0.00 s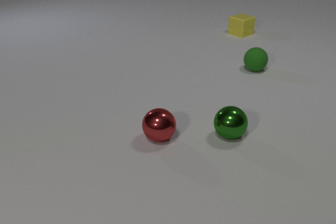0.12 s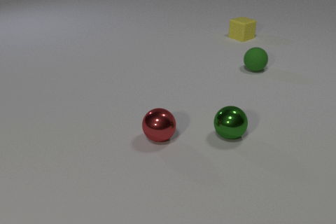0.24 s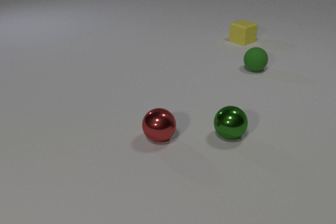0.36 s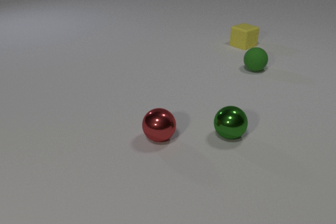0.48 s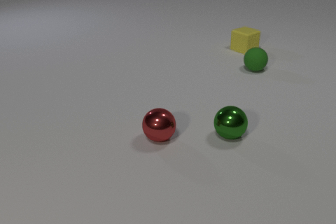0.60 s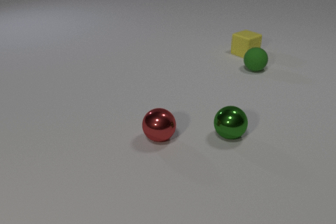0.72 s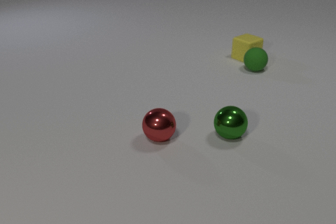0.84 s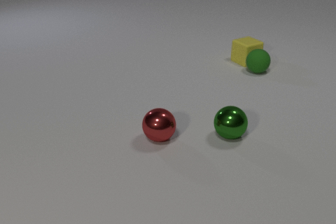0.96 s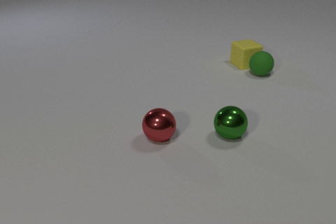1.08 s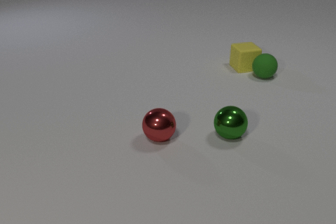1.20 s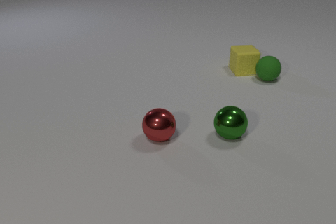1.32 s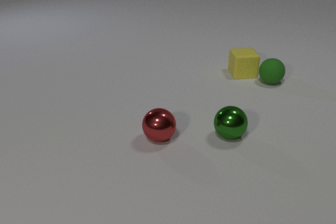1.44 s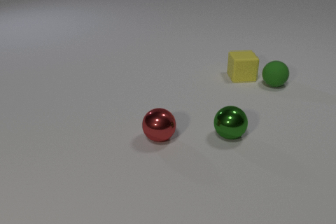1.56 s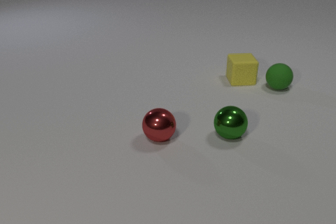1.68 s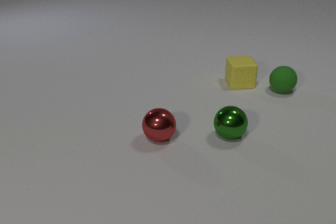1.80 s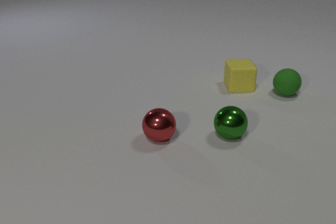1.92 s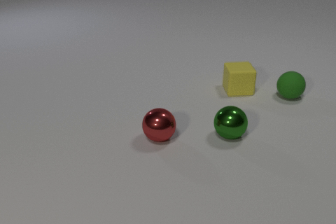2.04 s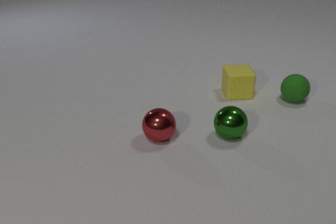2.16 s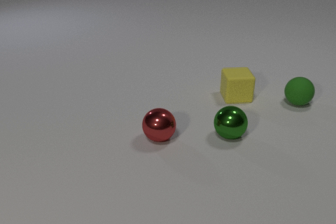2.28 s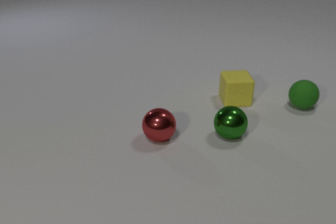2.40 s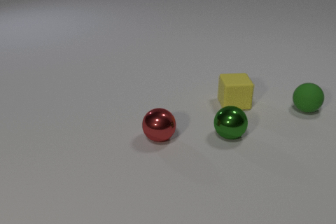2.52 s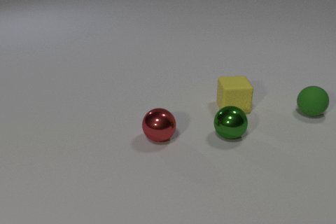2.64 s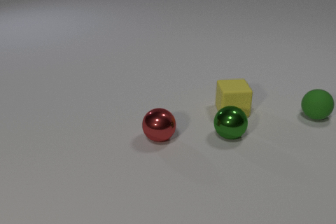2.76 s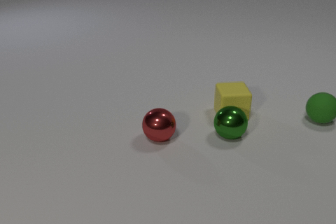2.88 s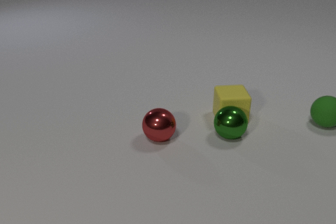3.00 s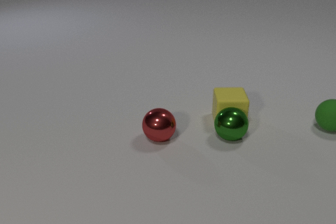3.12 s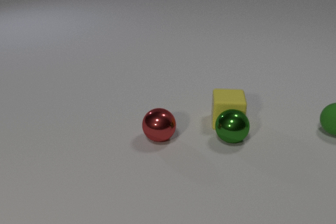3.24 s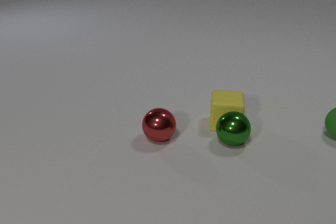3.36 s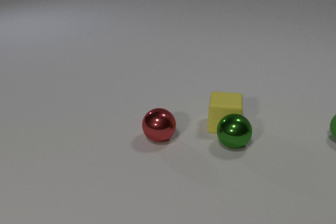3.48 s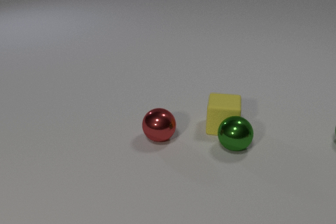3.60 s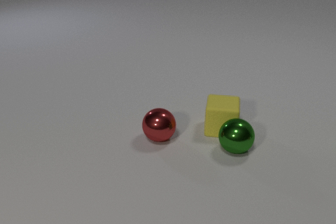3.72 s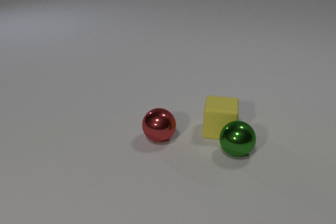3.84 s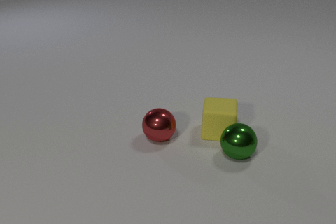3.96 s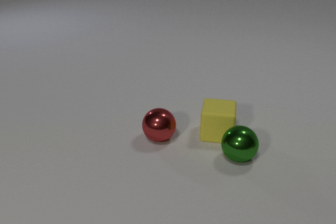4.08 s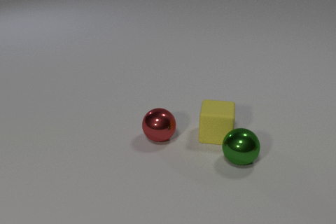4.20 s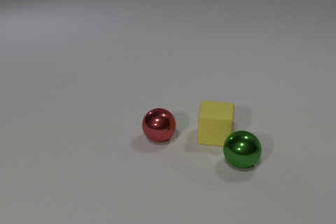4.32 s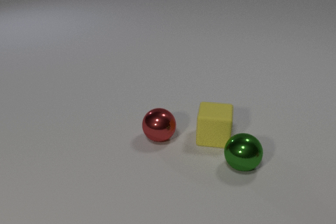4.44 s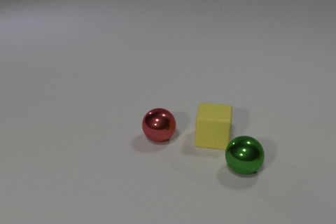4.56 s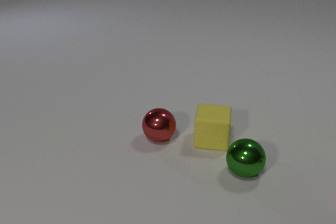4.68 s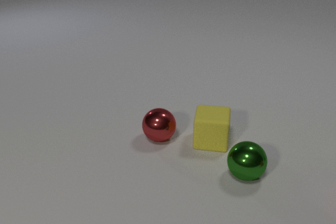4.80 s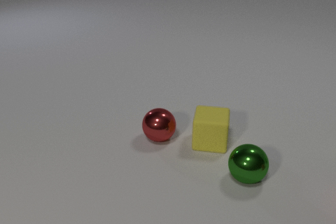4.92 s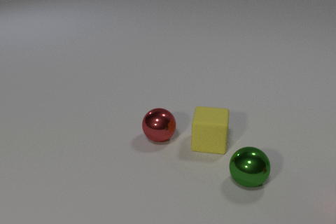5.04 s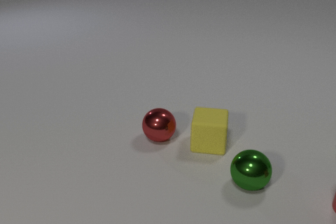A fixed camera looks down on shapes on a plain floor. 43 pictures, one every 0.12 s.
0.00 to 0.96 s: The yellow rubber cube slides toward the camera, spins clockwise seen from above by about 15 degrees, its near face sliding to the left. The green rubber sphere rolls toward the camera and to the right. The yellow rubber cube and the green rubber sphere collide.
0.96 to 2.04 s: The yellow rubber cube slides toward the camera. The green rubber sphere rolls toward the camera and to the right.
2.04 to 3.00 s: The yellow rubber cube slides toward the camera. The green rubber sphere rolls toward the camera and to the right. The yellow rubber cube and the green metal sphere collide.
3.00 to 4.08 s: The yellow rubber cube slides toward the camera. The green rubber sphere rolls toward the camera and to the right, leaves at the right edge. The green metal sphere rolls toward the camera.
4.08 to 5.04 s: The yellow rubber cube slides toward the camera and to the left. The green metal sphere rolls toward the camera. The red rubber cylinder comes in at the right edge.
Are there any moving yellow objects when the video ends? yes.
What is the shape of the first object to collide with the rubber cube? sphere.
Are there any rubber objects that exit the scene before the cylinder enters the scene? yes.
